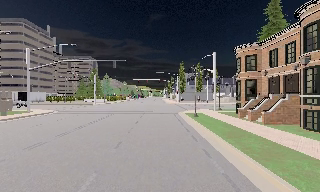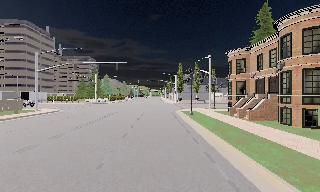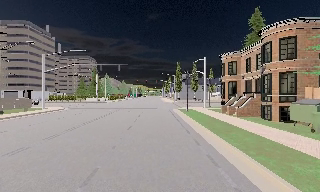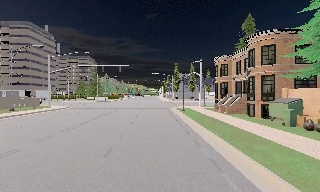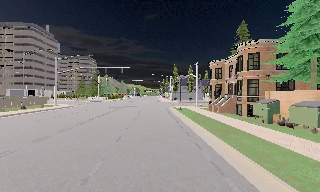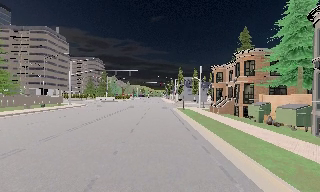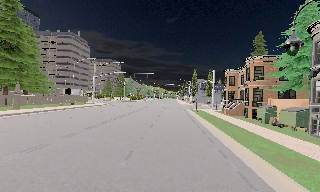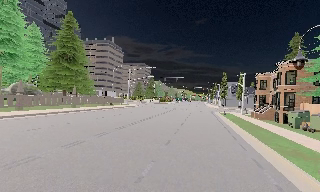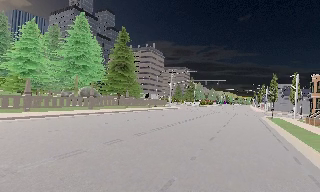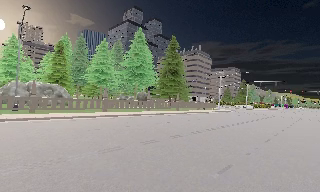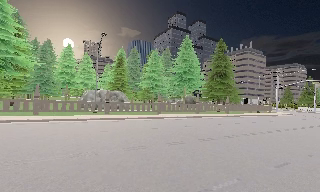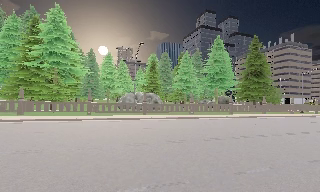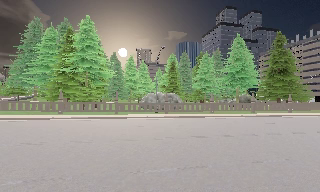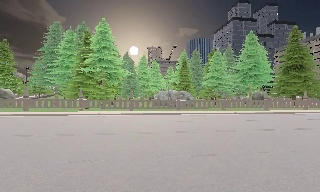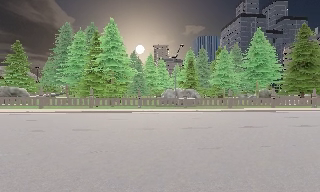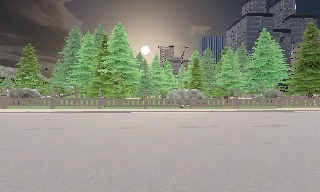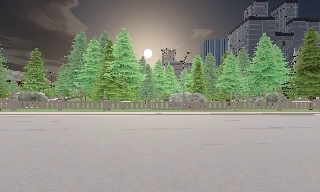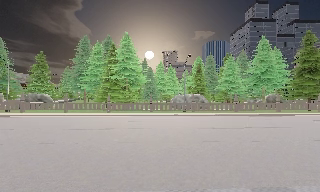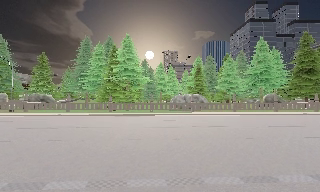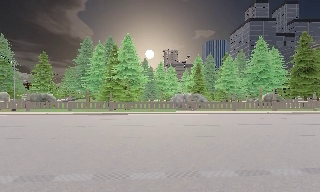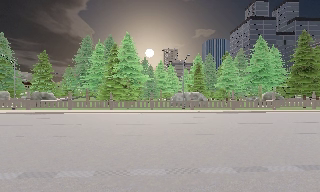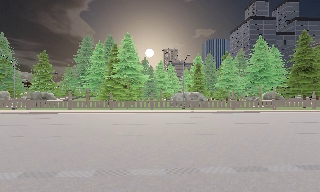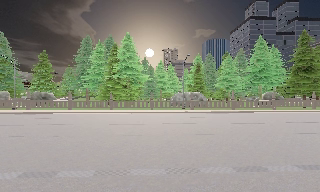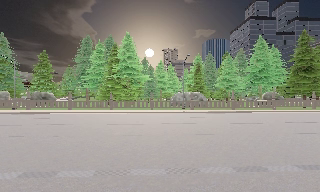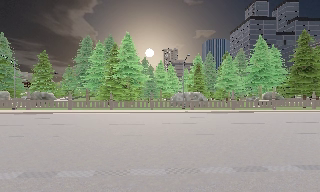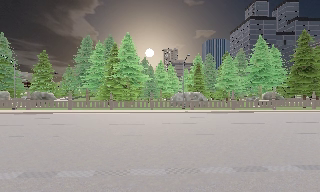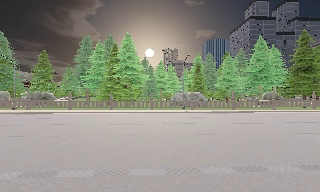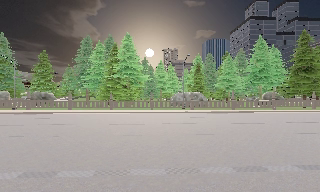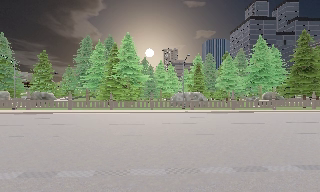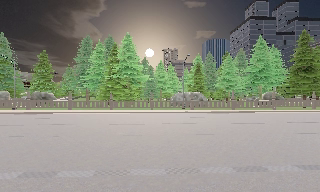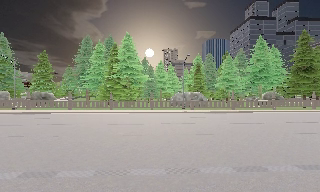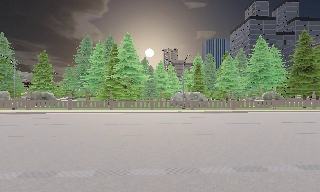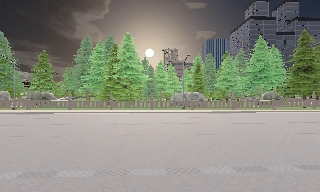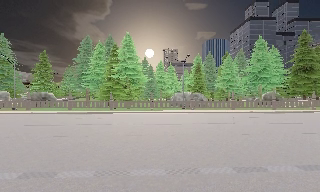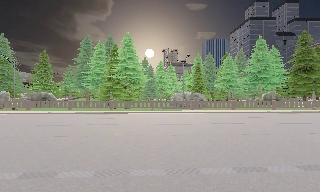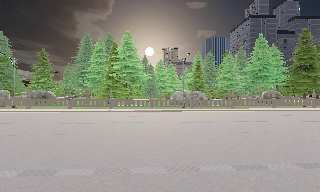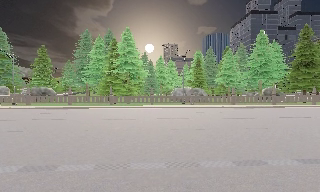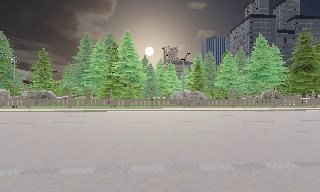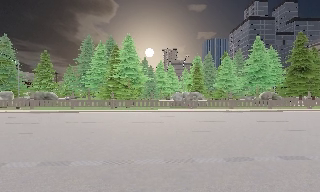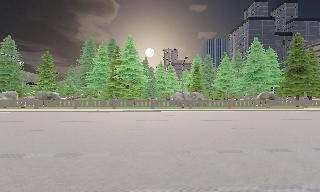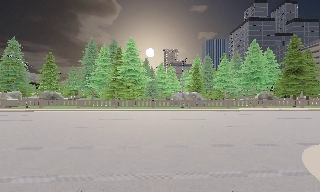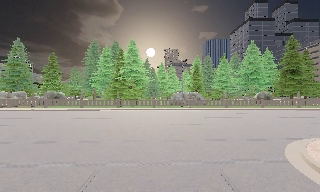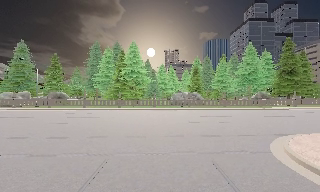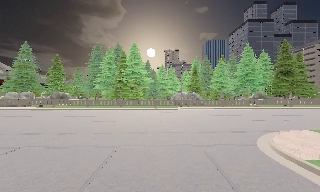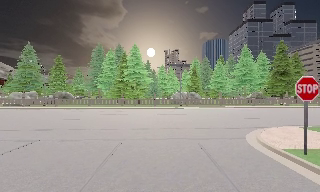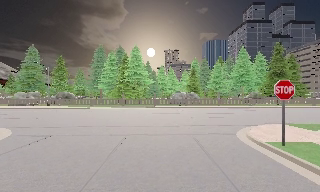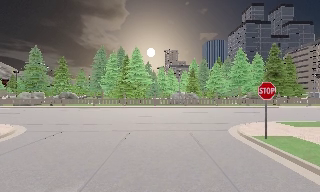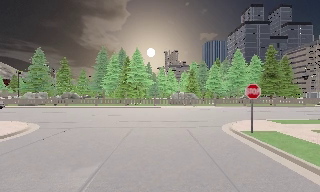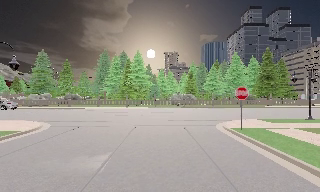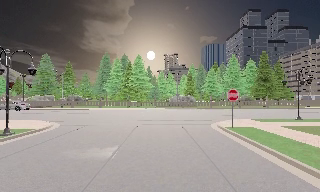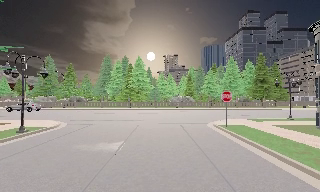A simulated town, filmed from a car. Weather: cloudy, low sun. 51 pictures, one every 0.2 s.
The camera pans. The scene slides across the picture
to the right.
The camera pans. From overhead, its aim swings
counterclockwise.
0.0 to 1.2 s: The camera travels backward, about 11 m, so what stands in front gets smaller.
1.2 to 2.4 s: The scene slides to the right, as the camera pans about 75 degrees to its left. It travels backward, about 10 m. It loses speed.
2.4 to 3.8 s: The camera travels backward, about 4 m, so what stands in front gets smaller. It loses speed.
3.8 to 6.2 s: The camera keeps its place and its aim.
6.2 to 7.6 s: The camera travels backward, about 0.5 m, so what stands in front gets smaller. It gains speed.
7.6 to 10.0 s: The camera travels backward, about 11 m, so what stands in front gets smaller.
The film runs backward here.
